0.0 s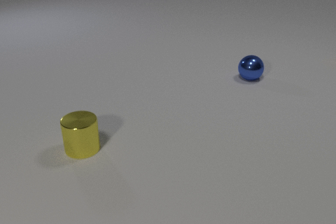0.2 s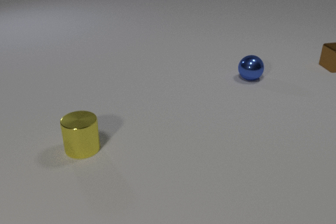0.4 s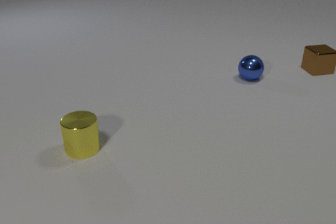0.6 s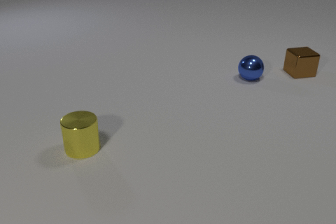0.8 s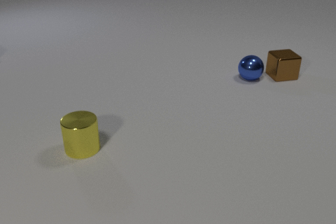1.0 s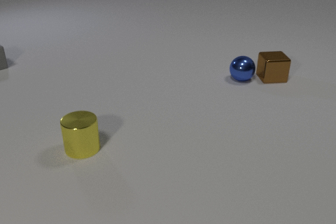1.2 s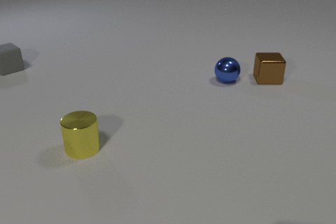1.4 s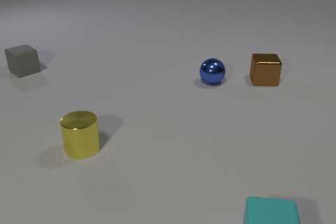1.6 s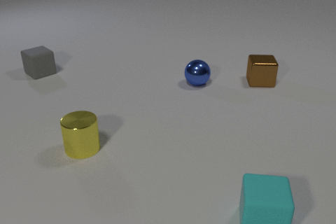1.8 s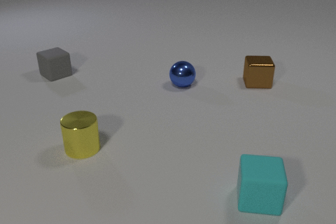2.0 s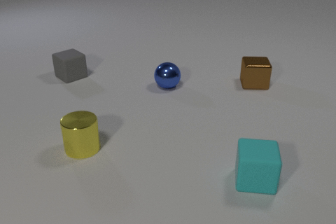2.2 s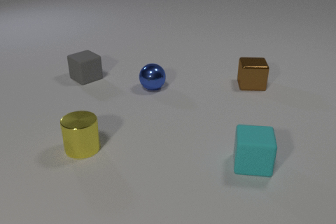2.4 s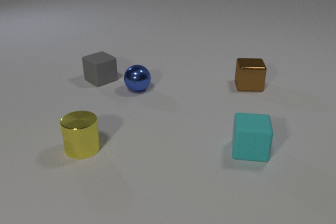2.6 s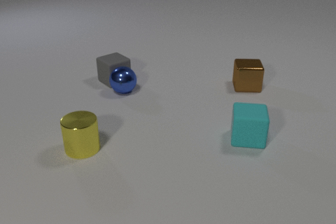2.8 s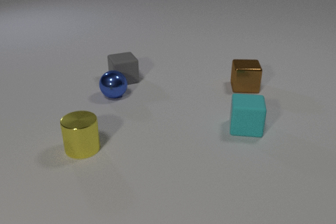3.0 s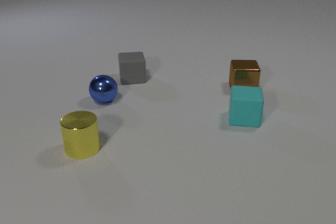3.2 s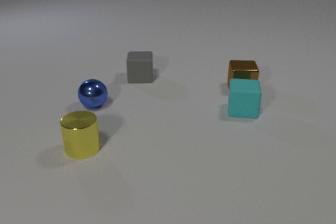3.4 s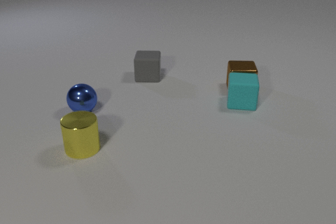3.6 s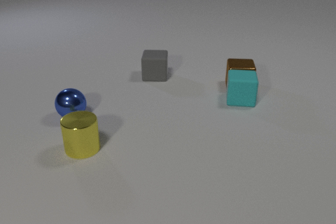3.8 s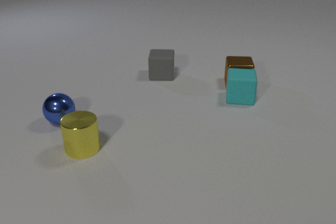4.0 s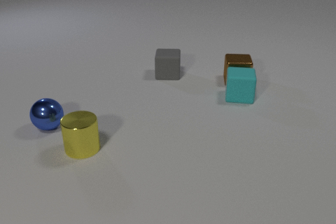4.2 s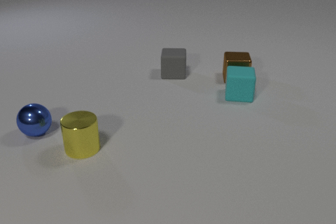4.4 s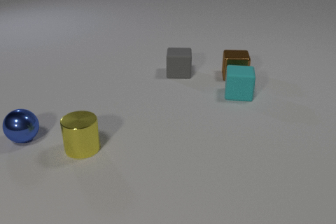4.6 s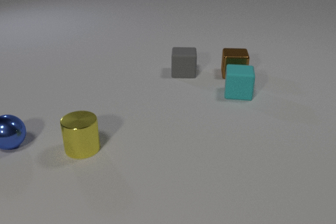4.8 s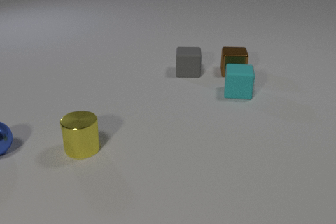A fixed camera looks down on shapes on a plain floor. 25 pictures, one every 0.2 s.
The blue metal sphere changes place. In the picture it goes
to the left.
The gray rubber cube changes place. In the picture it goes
to the right.
0.0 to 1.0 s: The brown metal cube comes in at the right edge, slides to the left and toward the camera. The blue metal sphere rolls to the left. The gray rubber cube comes in at the left edge, slides to the right and toward the camera. The brown metal cube and the blue metal sphere collide.
1.0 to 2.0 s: The brown metal cube slides toward the camera and to the left. The blue metal sphere rolls to the left. The cyan rubber cube comes in at the bottom edge, slides away from the camera. The gray rubber cube slides to the right and toward the camera.
2.0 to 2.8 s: The brown metal cube slides toward the camera and to the left. The blue metal sphere rolls to the left. The cyan rubber cube slides away from the camera. The gray rubber cube slides to the right. The blue metal sphere and the gray rubber cube collide.
2.8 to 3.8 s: The brown metal cube slides away from the camera and to the left. The blue metal sphere rolls to the left and toward the camera. The cyan rubber cube slides away from the camera. The gray rubber cube slides to the right, spins clockwise seen from above by about 30 degrees, its near face sliding to the left. The brown metal cube and the cyan rubber cube collide.
3.8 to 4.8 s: The brown metal cube slides away from the camera. The blue metal sphere rolls to the left and toward the camera. The cyan rubber cube slides away from the camera. The gray rubber cube slides to the right.
What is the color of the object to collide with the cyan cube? brown.
How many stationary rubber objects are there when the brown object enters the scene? 0.
What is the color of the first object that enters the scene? brown.
